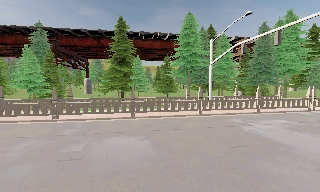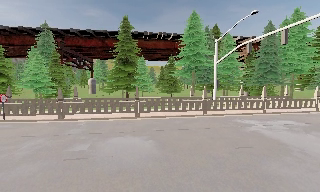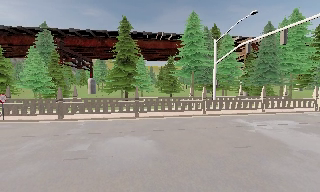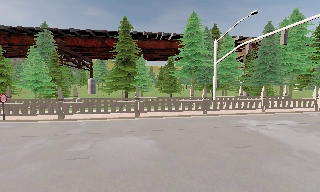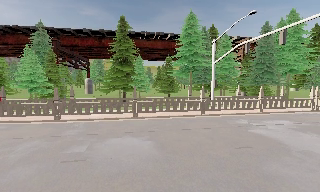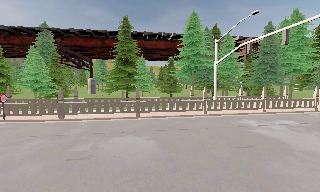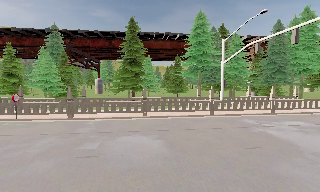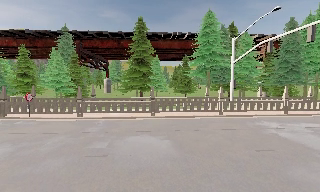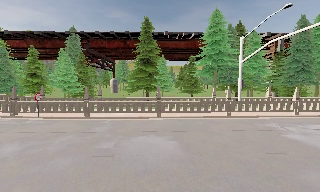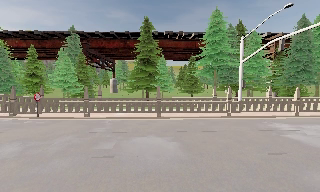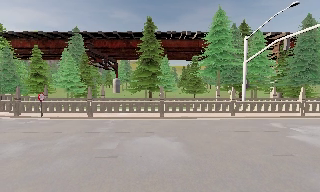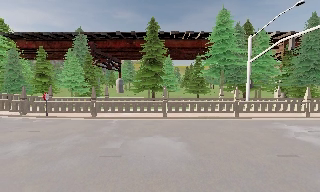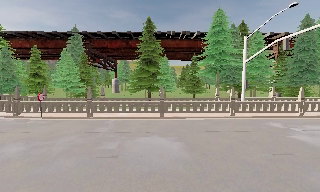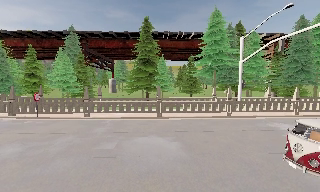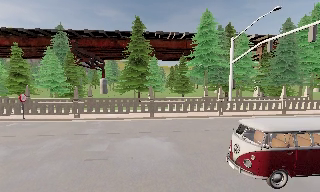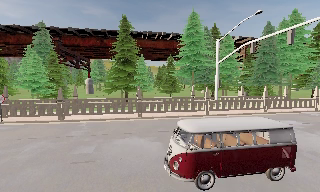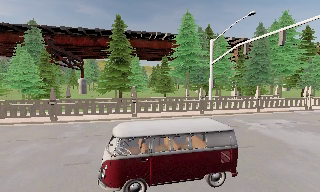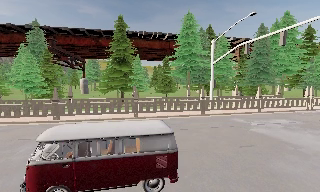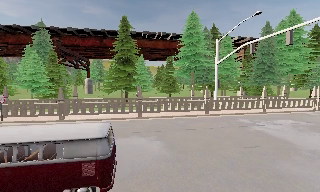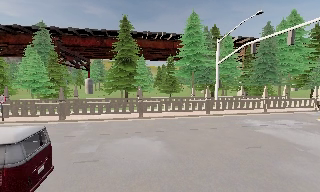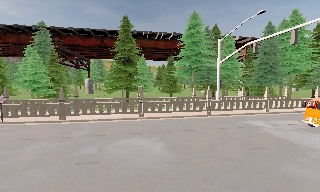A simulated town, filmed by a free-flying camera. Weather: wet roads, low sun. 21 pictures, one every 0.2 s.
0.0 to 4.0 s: The camera travels to its left, about 1 m, so close, fixed things drift to the right.
The film runs forward here.
